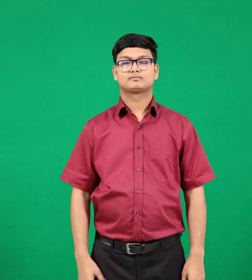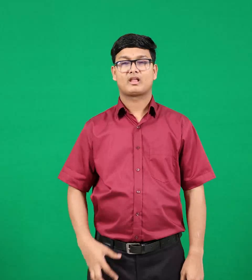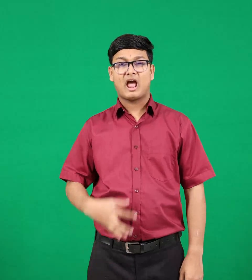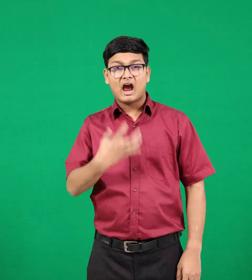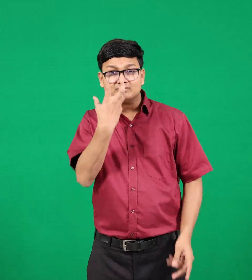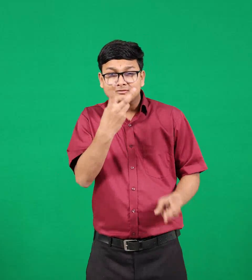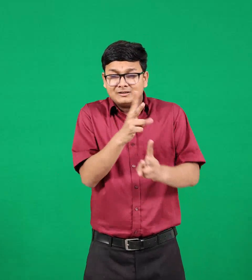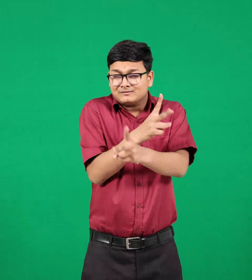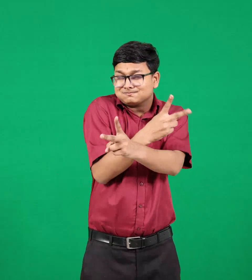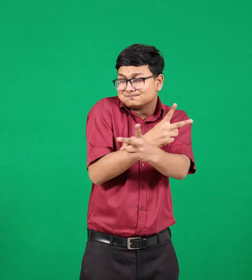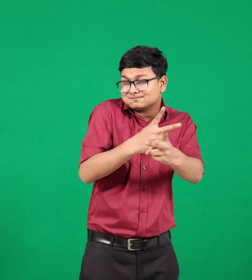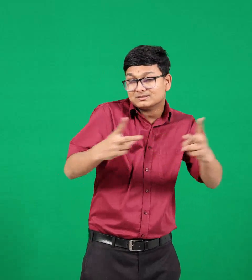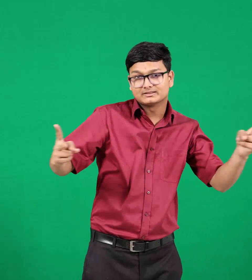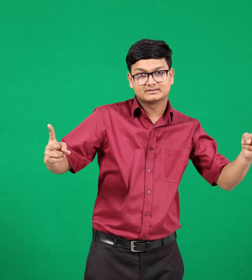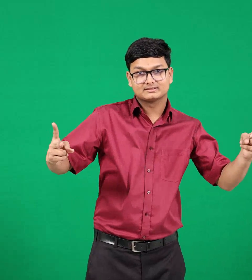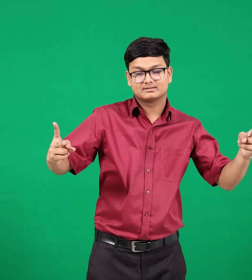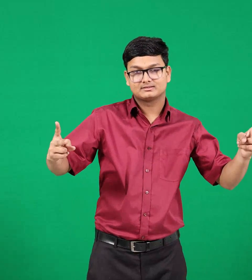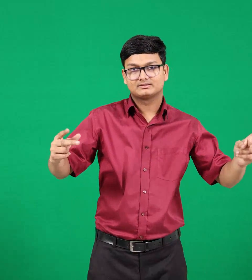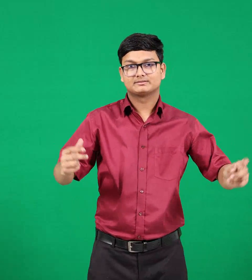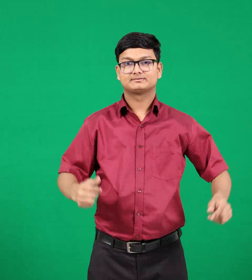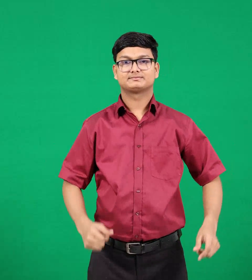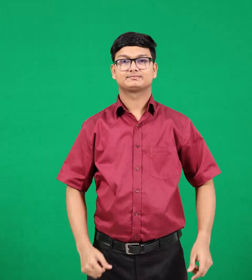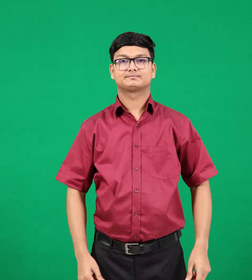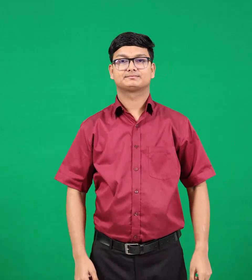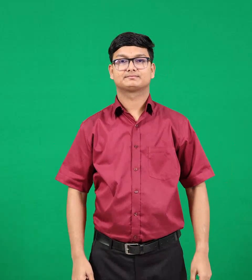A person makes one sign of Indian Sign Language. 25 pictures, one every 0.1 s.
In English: fruits
